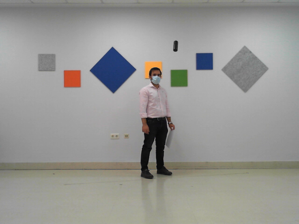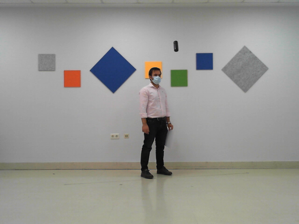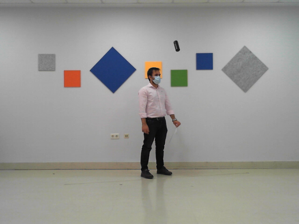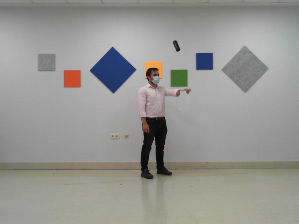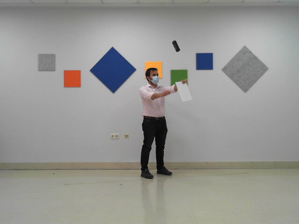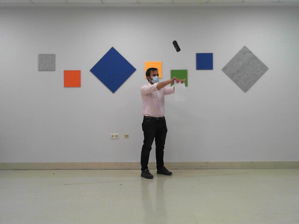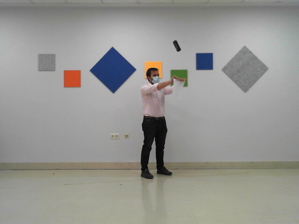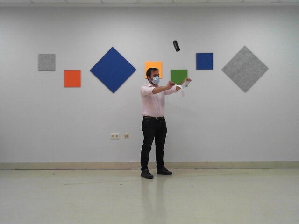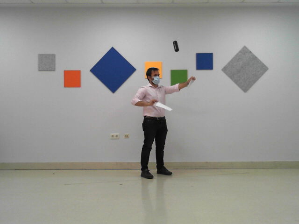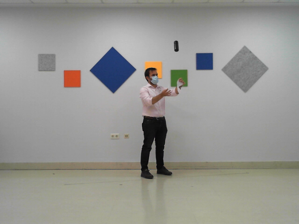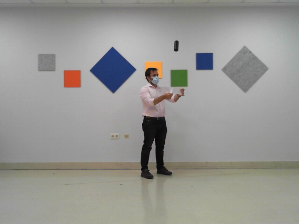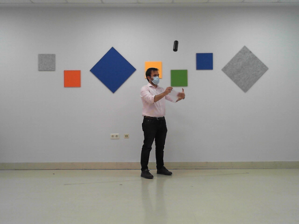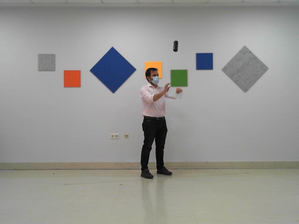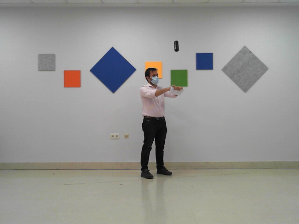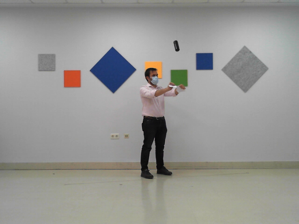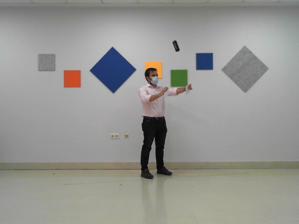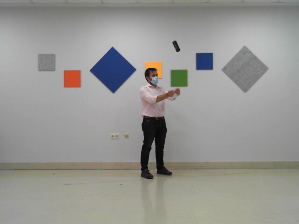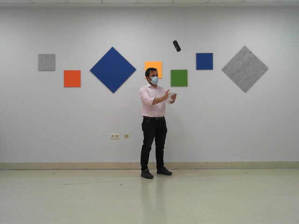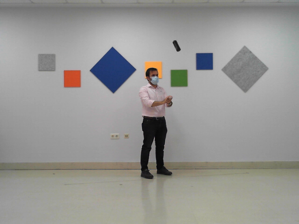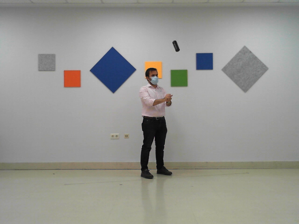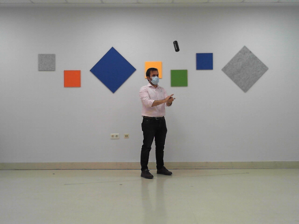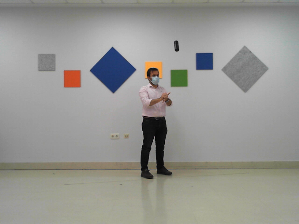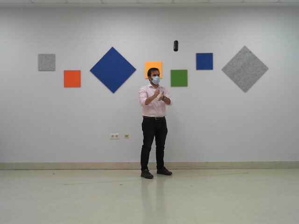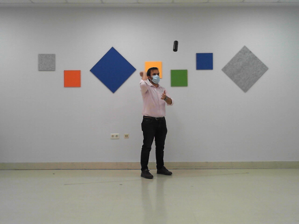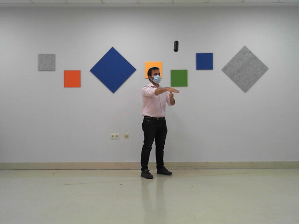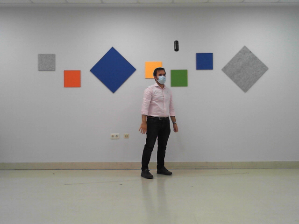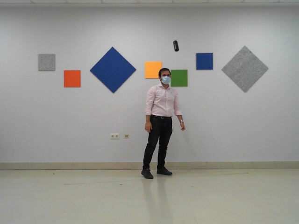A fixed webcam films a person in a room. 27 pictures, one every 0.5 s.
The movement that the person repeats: Tear a paper in 4 pieces, make a ball and throw it.
